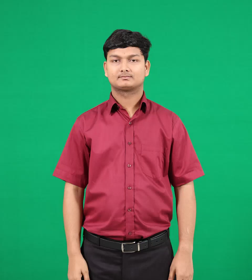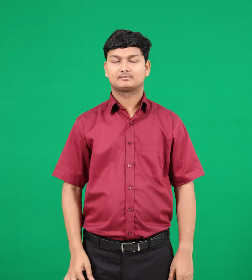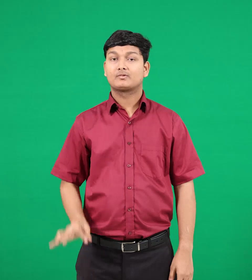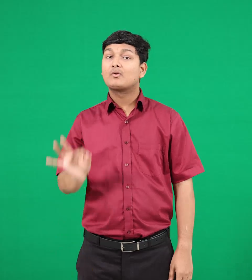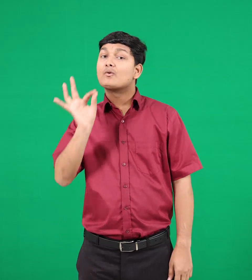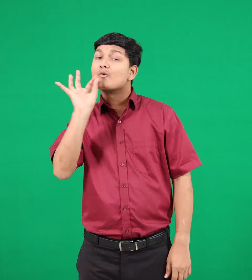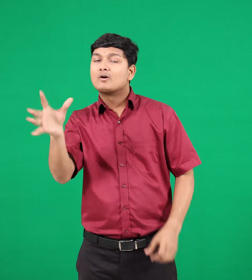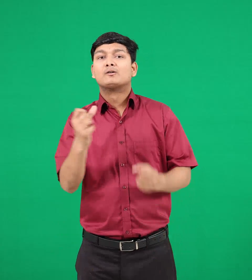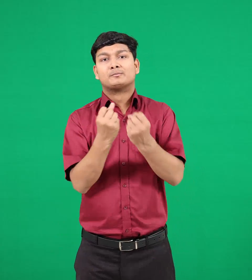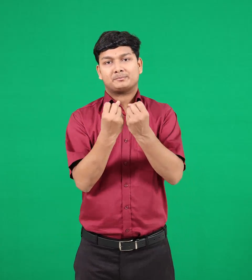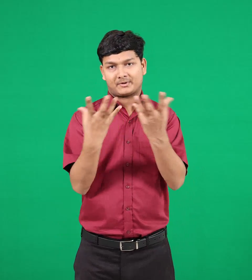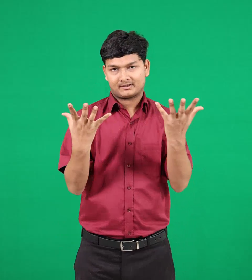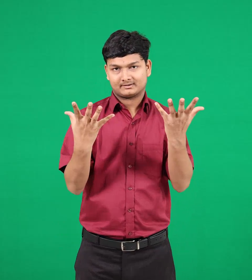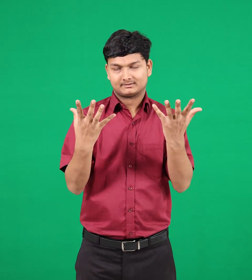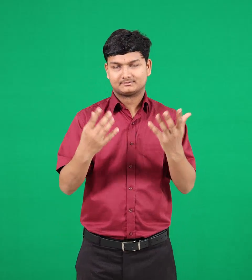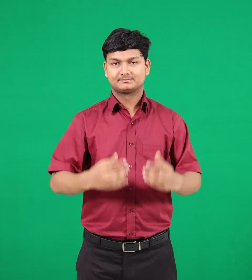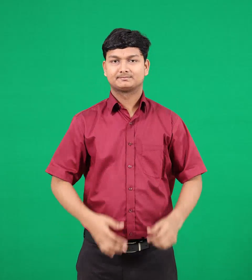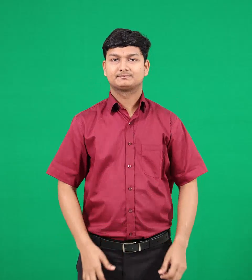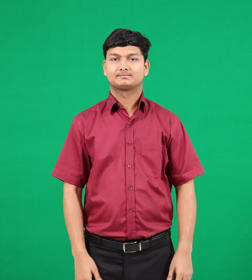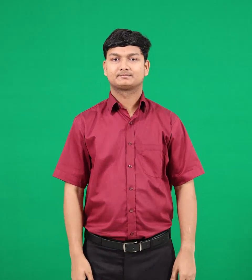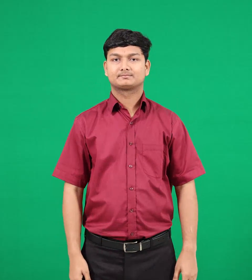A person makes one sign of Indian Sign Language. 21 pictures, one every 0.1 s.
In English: orders
